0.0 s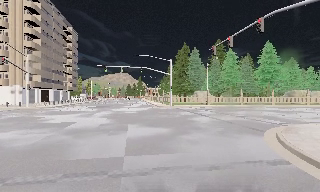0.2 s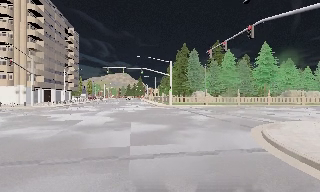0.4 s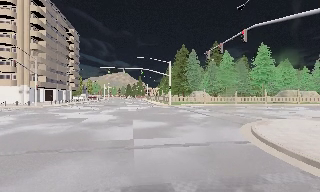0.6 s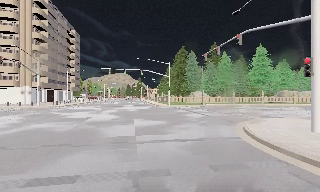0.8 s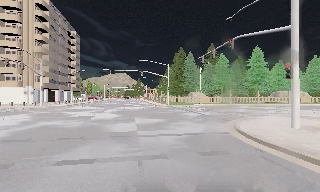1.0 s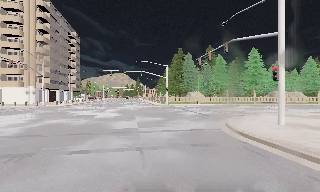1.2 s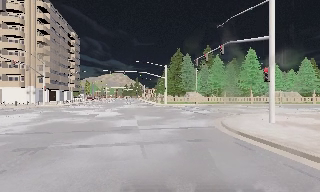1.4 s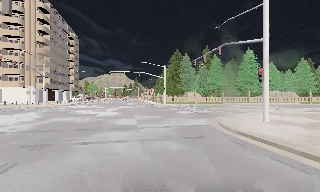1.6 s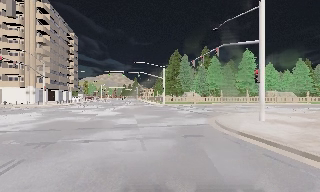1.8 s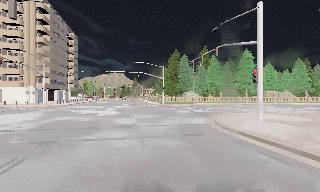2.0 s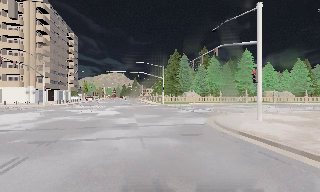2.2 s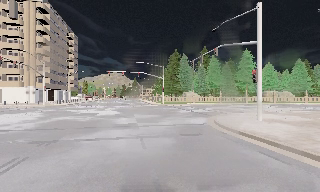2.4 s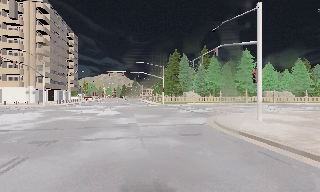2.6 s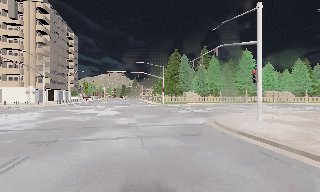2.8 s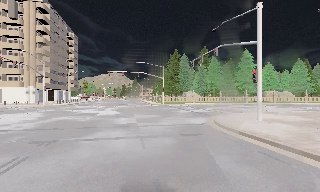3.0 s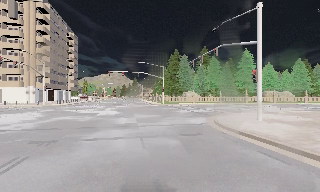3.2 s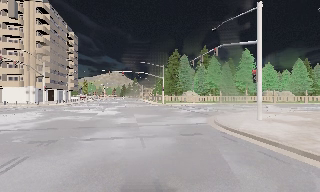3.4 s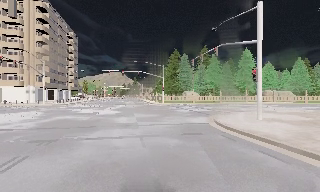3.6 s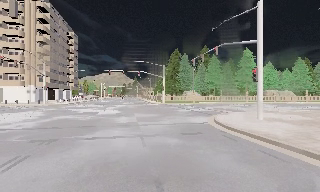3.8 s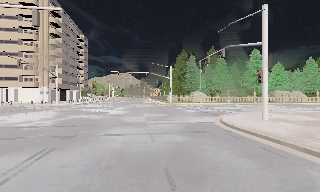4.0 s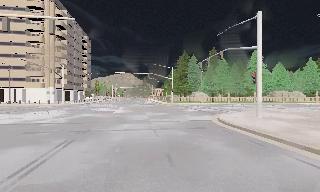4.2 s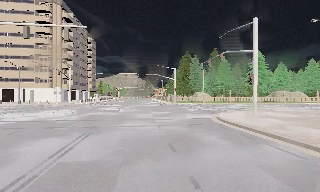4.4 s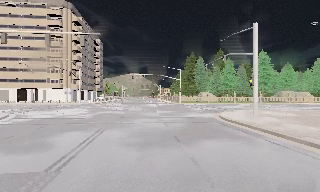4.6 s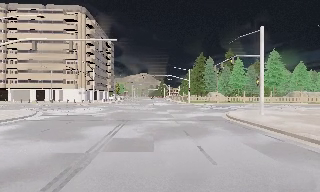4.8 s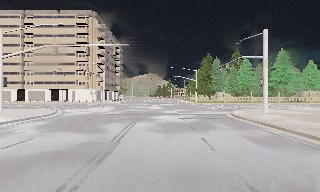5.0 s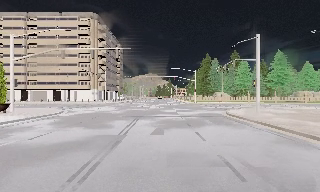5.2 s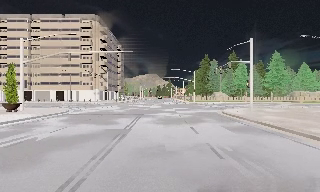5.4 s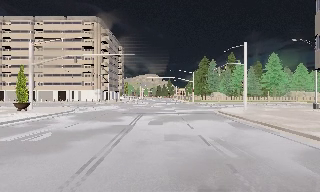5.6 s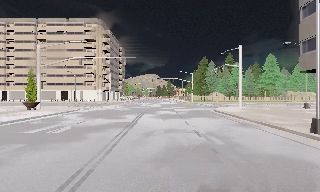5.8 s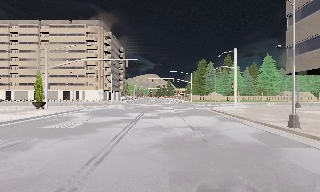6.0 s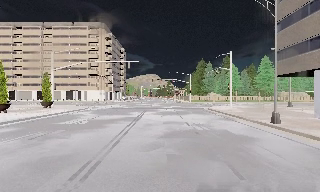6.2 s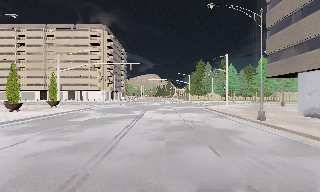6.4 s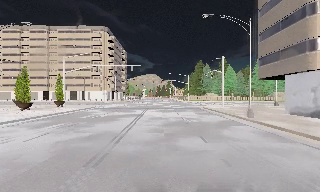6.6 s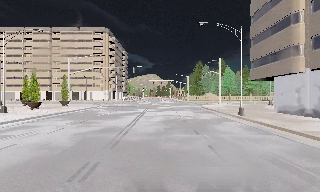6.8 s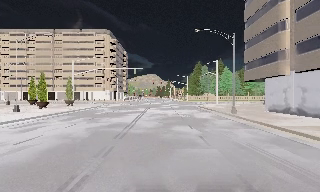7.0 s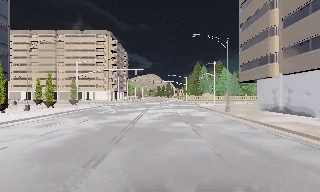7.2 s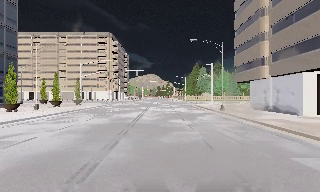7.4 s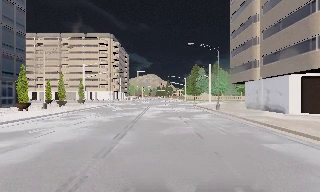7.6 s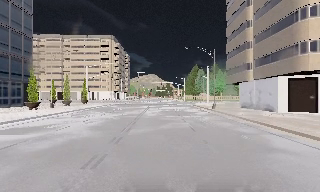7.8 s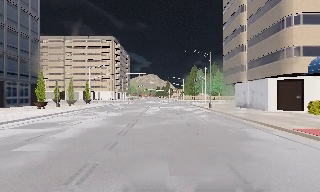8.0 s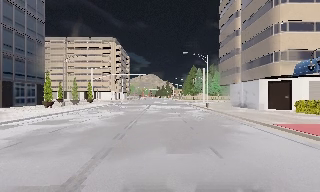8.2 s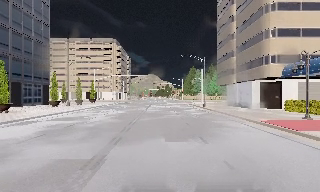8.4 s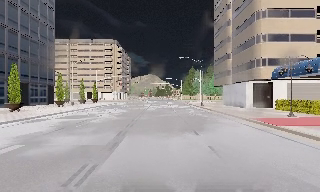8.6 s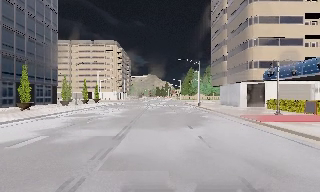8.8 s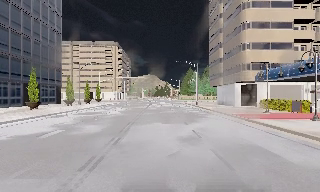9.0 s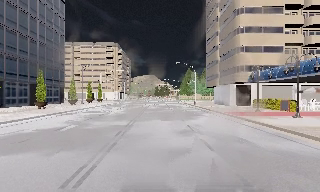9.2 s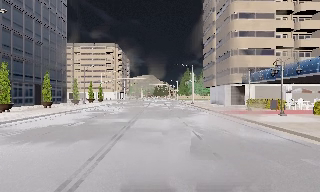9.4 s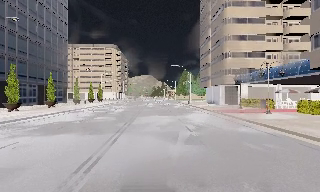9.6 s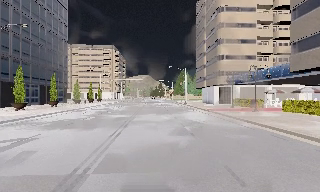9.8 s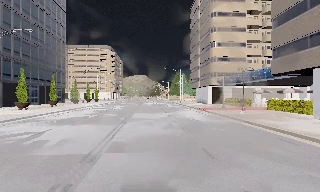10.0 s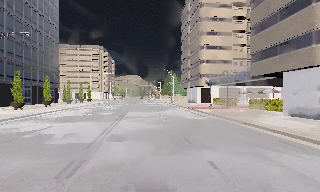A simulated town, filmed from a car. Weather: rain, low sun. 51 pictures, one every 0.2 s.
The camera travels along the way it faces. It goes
backward.
0.0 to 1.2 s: The camera travels backward, about 5 m, so what stands in front gets smaller.
1.2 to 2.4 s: The camera travels backward, about 1 m, so what stands in front gets smaller. It loses speed.
2.4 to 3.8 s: The camera travels backward, about 0.5 m, so what stands in front gets smaller. It gains speed.
3.8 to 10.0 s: The camera travels backward, about 40 m, so what stands in front gets smaller.
The film runs backward here.
